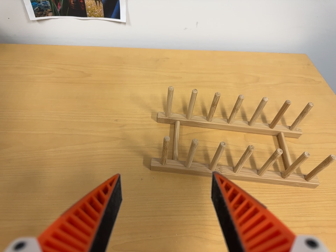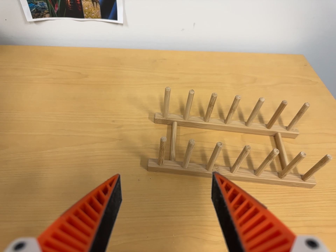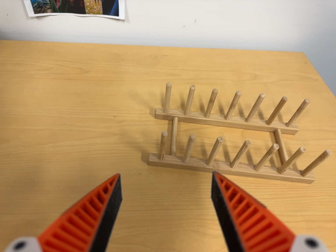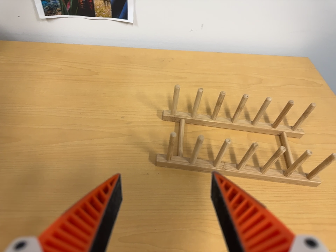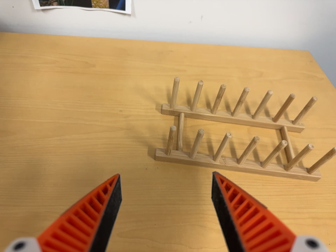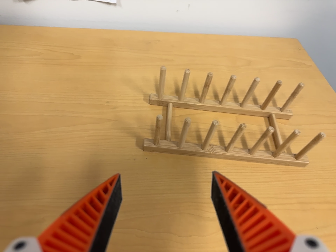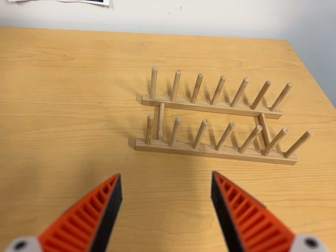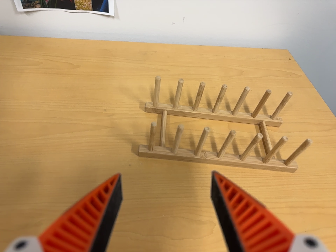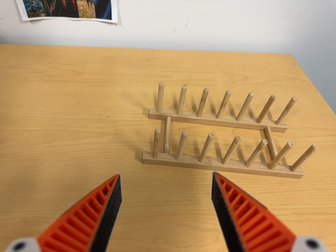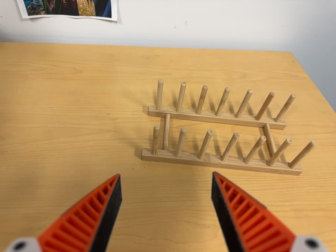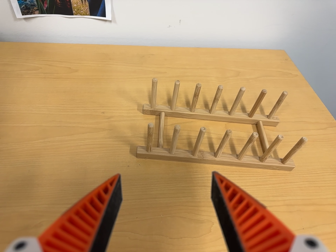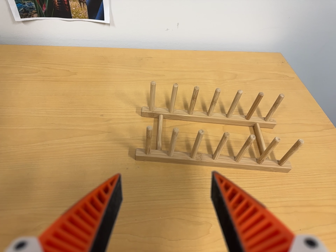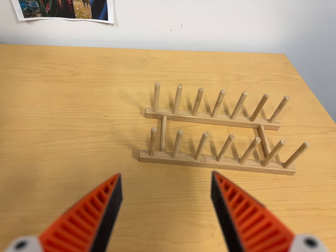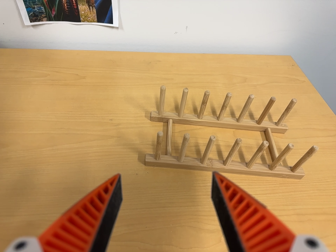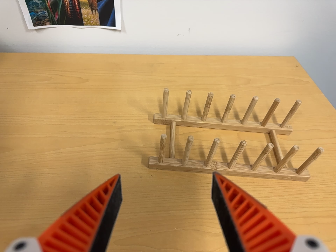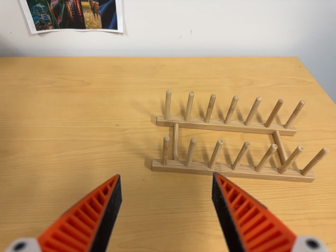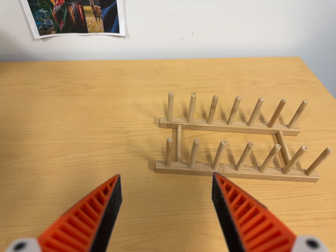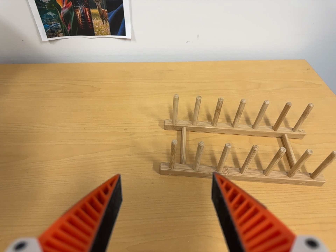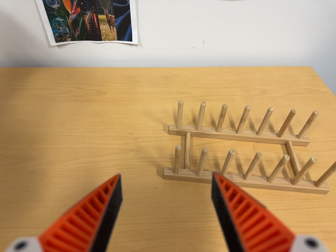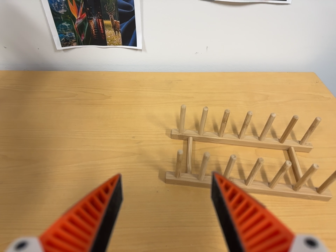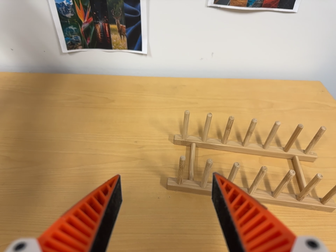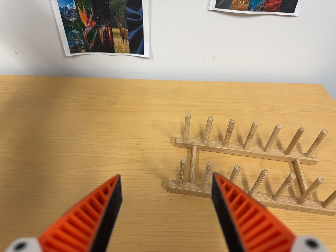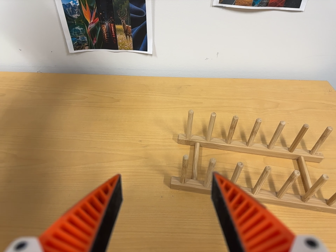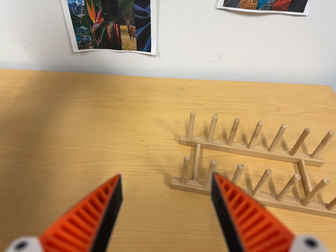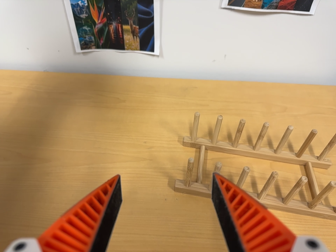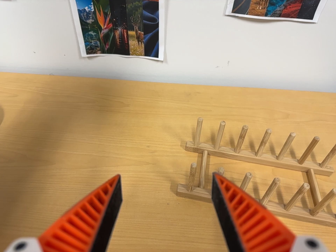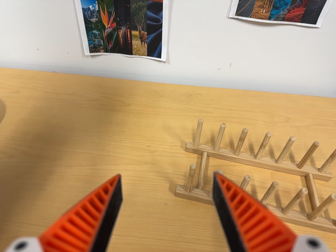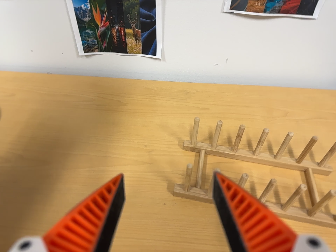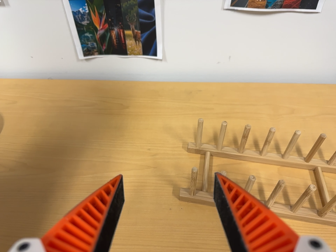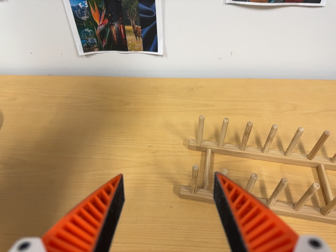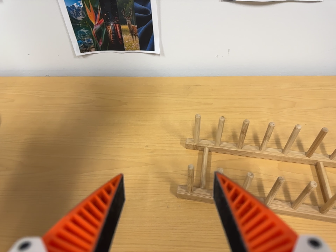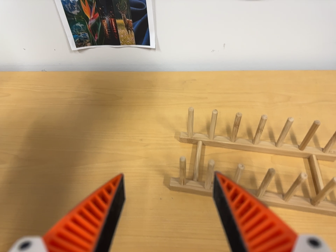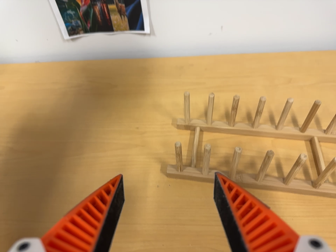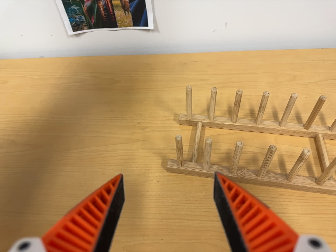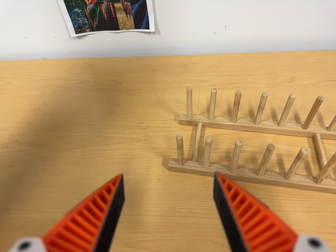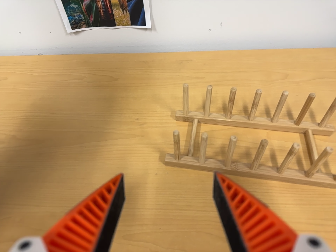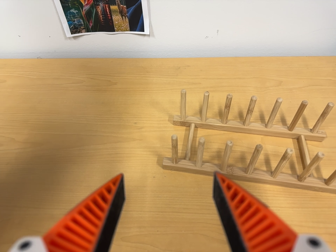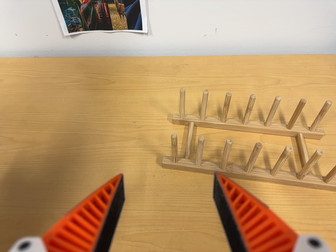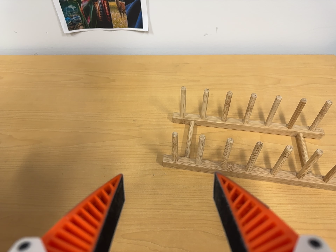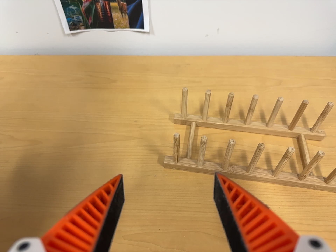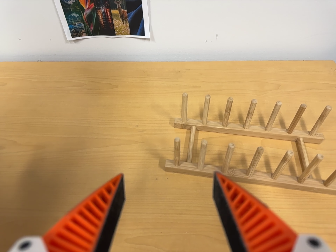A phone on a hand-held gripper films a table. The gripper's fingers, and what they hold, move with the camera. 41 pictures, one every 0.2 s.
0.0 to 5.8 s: The camera shifts only a little, or ends up much as it began.
5.8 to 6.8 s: The camera travels to its right, about 5 cm.
6.8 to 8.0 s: The camera shifts only a little, or ends up much as it began.
The film runs backward here.
